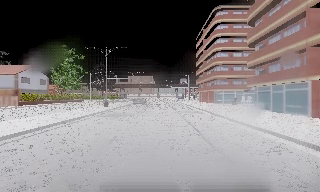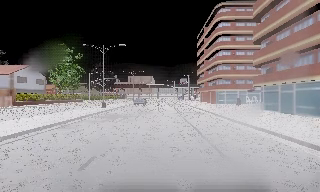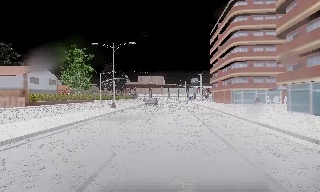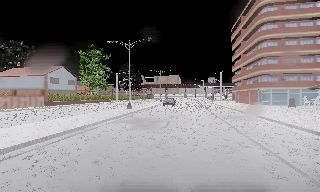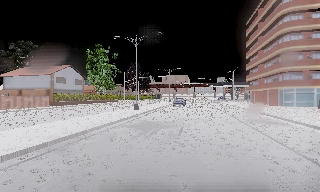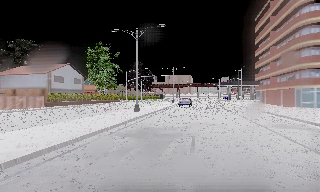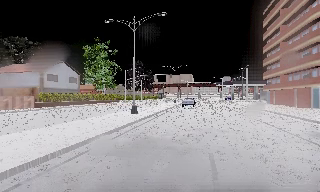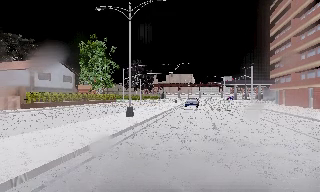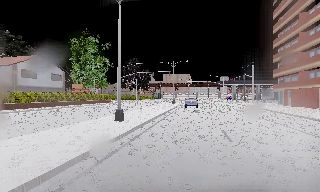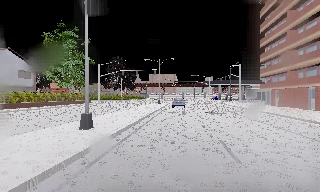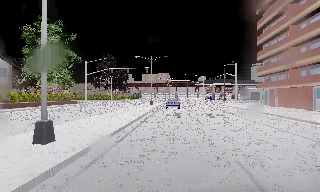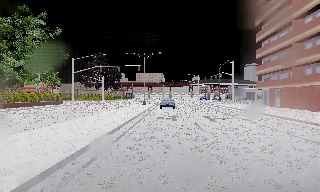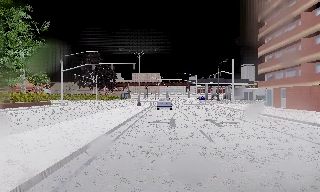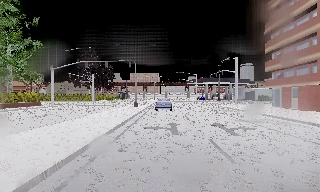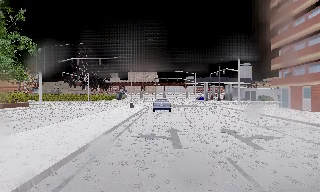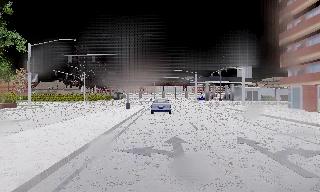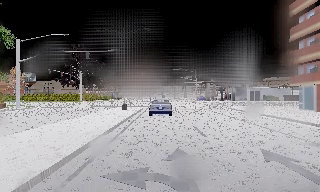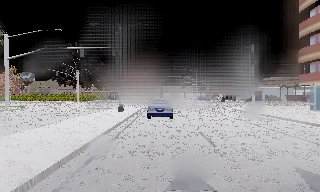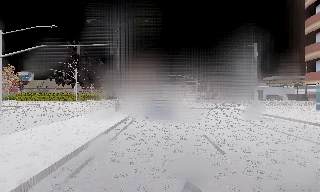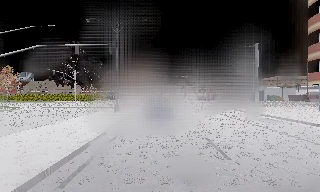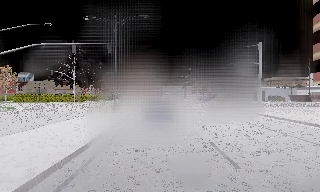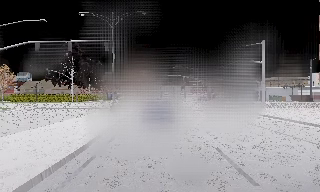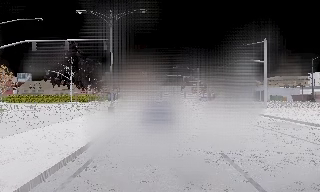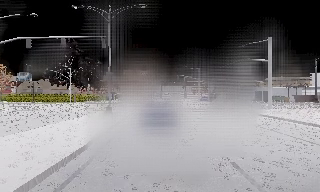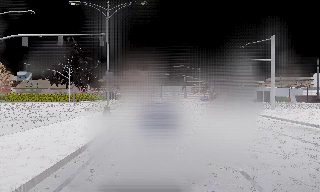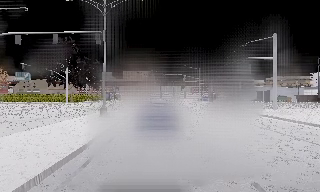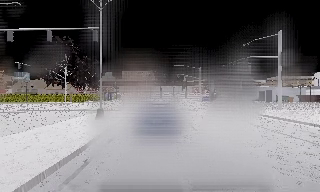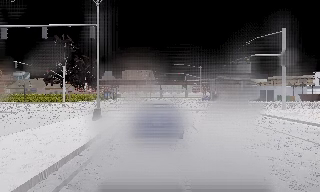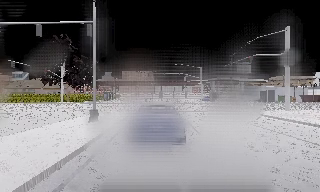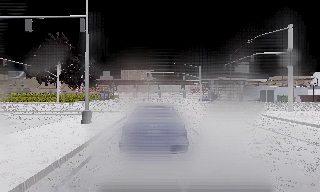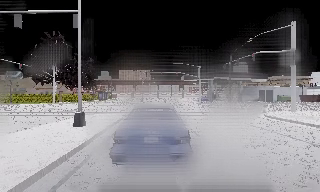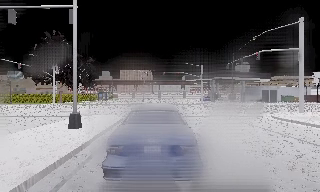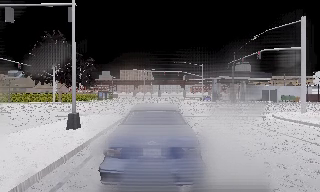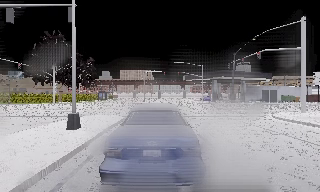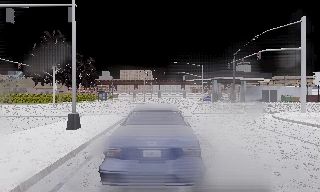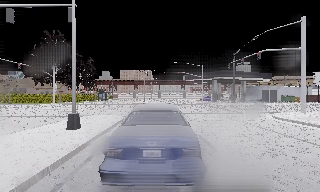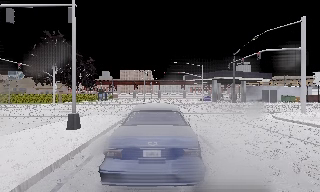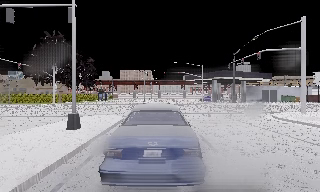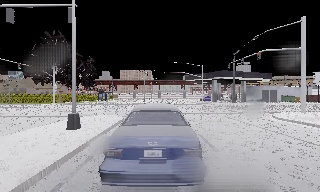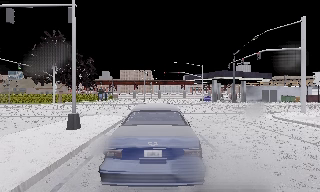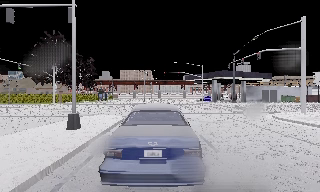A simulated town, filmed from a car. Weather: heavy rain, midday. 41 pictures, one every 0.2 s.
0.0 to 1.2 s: The camera swings to its left by about 15 degrees, and the scene slides to the right. It travels forward, about 9 m, so what stands in front looms larger. It gains speed.
1.2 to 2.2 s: The scene slides to the left, as the camera pans about 10 degrees to its right. It travels forward, about 10 m, so what stands in front looms larger.
2.2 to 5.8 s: The camera travels forward, about 16 m, so what stands in front looms larger. It loses speed.
5.8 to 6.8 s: The camera travels forward, about 1.5 m, so what stands in front looms larger. It loses speed.
6.8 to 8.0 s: The camera keeps its place and its aim.
The film runs forward here.
